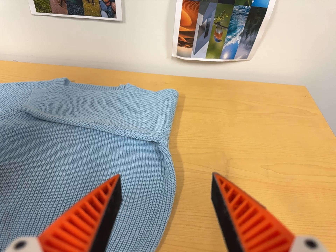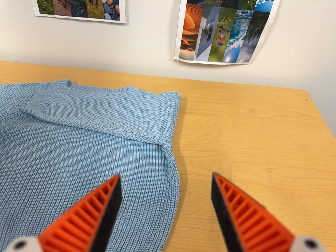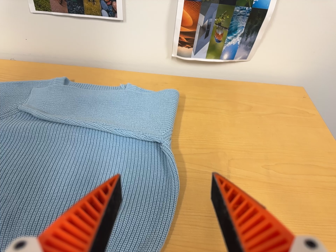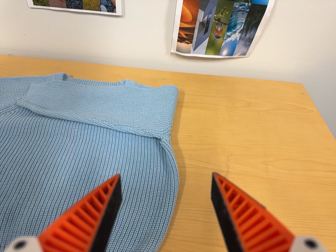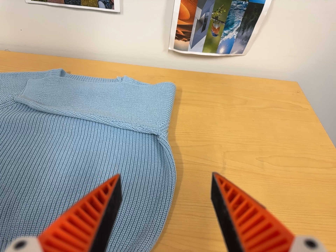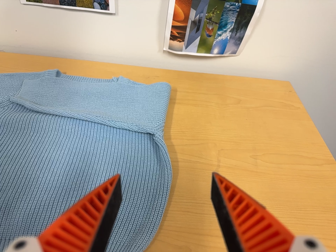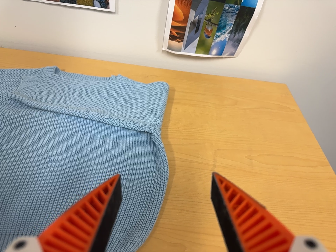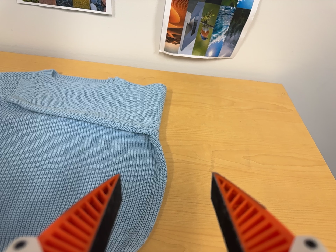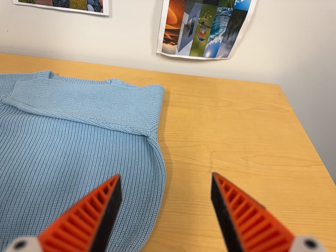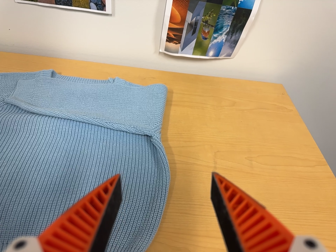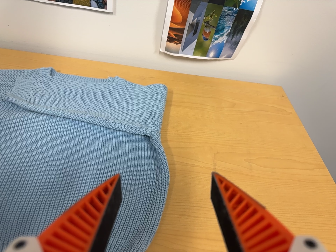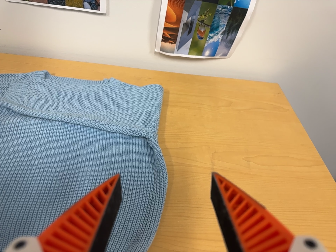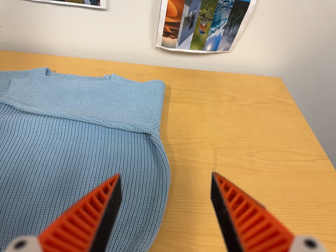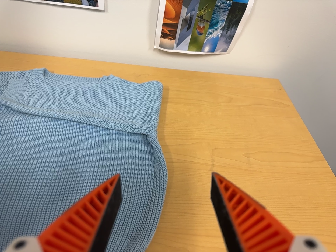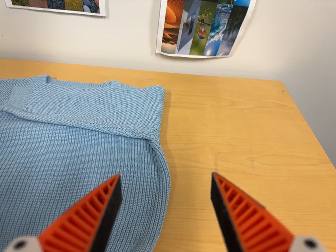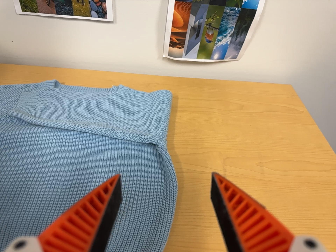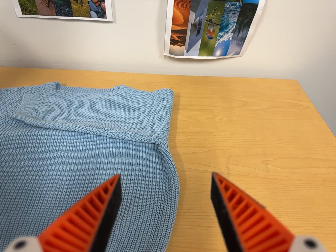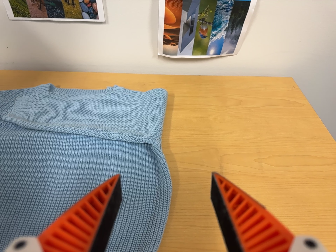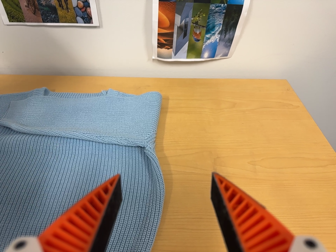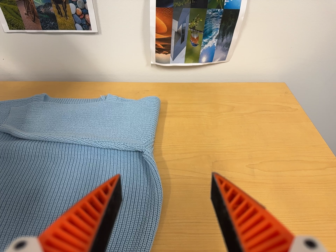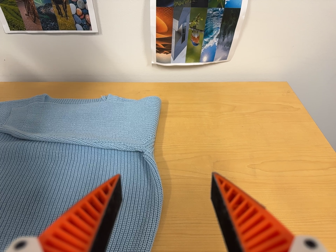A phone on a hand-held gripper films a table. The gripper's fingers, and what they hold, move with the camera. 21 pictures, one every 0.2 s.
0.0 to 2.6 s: The camera shifts only a little, or ends up much as it began.
2.6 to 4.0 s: The camera travels to its right, about 6 cm.
The film runs forward here.
